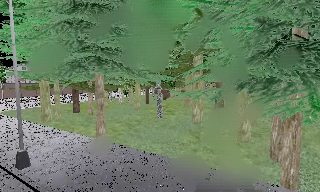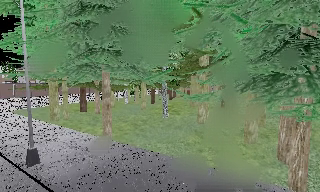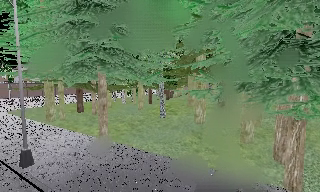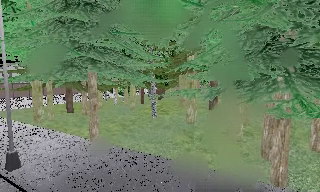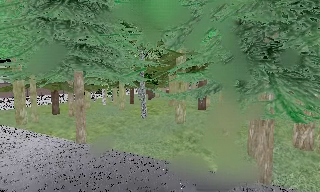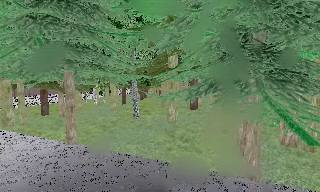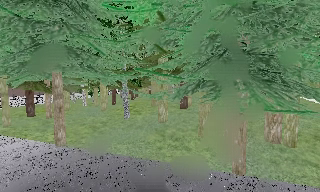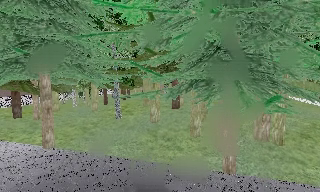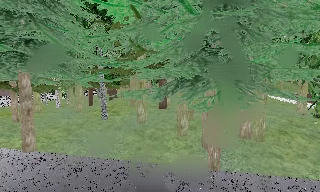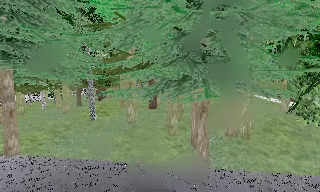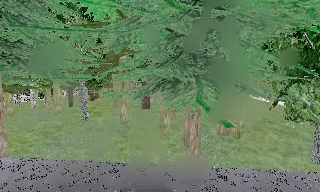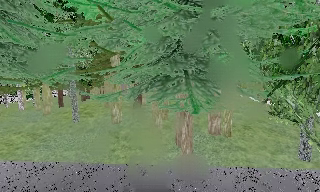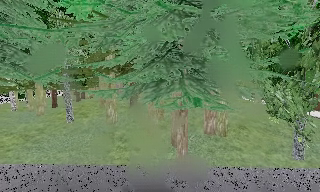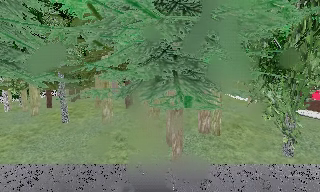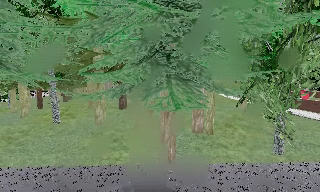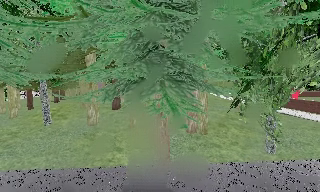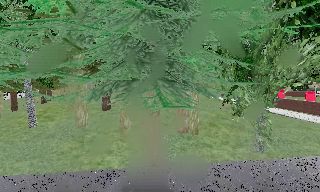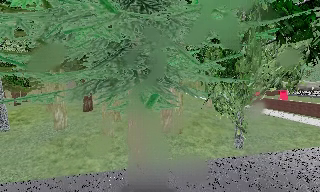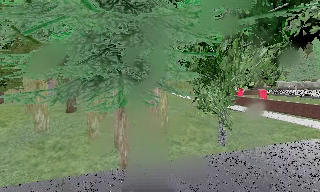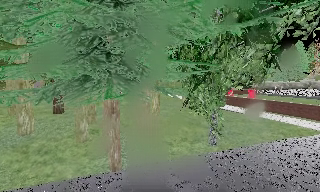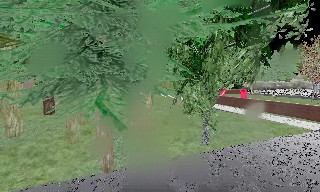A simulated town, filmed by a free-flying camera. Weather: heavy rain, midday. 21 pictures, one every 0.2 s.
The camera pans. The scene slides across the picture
to the left.
The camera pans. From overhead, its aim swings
clockwise.
0.0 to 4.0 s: The camera swings to its right by about 50 degrees, and the scene slides to the left. It travels to its right, about 0.5 m, so close, fixed things drift to the left.
The film runs backward here.
